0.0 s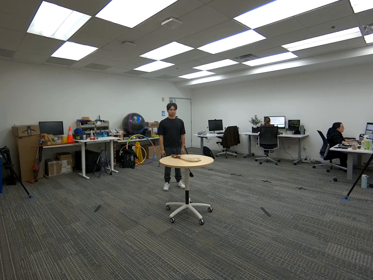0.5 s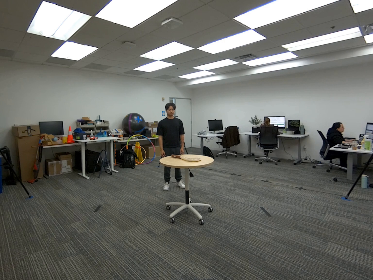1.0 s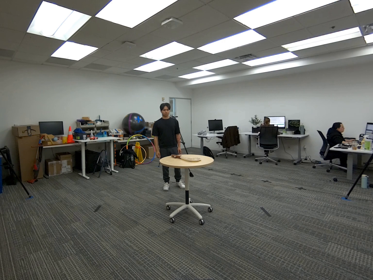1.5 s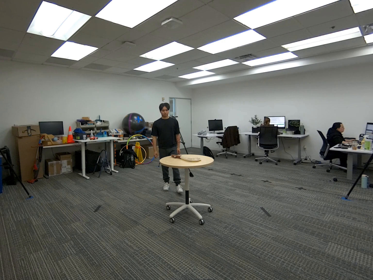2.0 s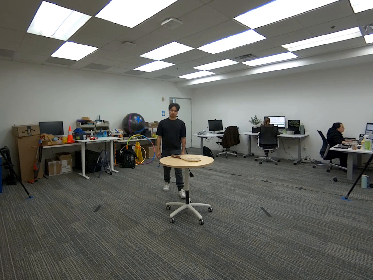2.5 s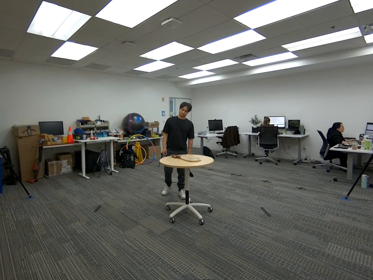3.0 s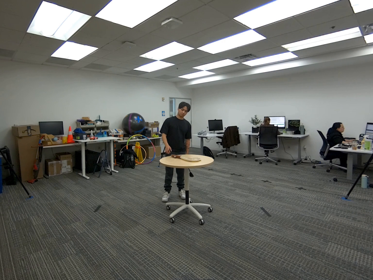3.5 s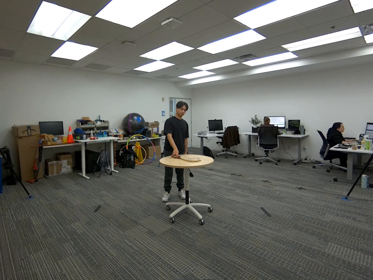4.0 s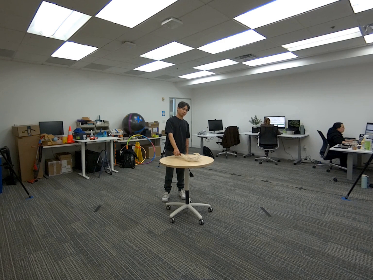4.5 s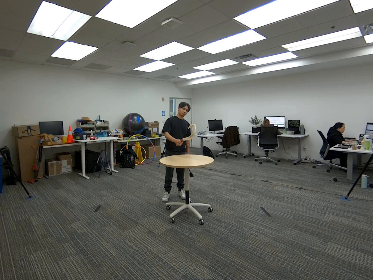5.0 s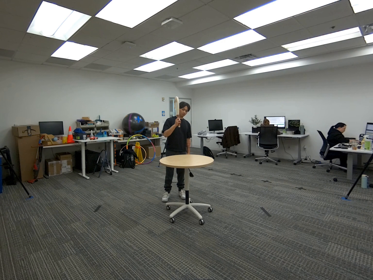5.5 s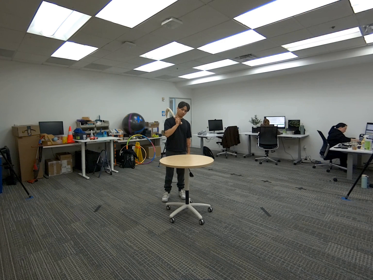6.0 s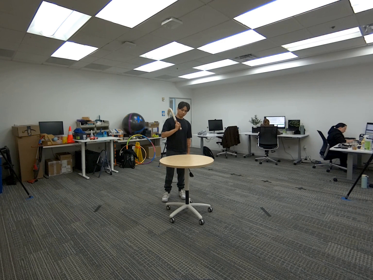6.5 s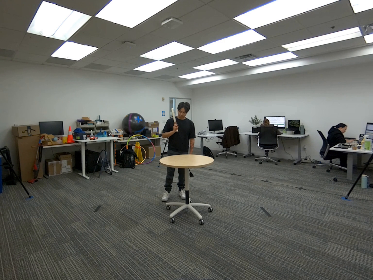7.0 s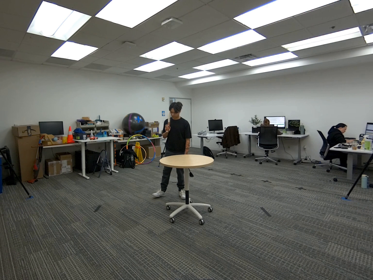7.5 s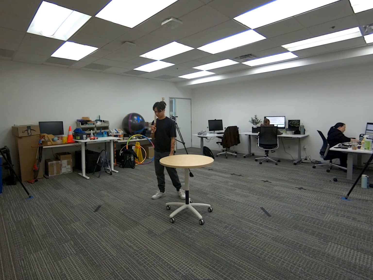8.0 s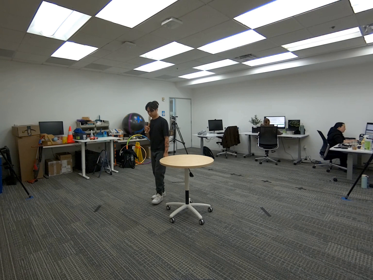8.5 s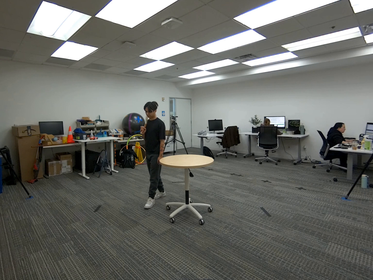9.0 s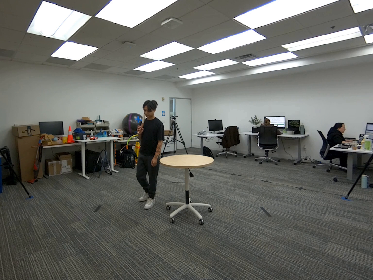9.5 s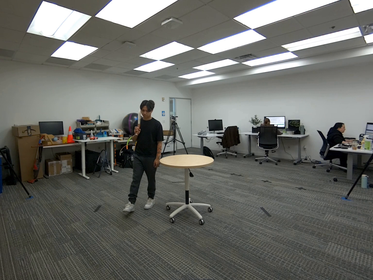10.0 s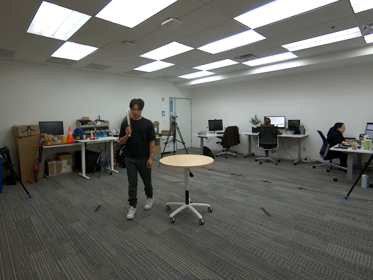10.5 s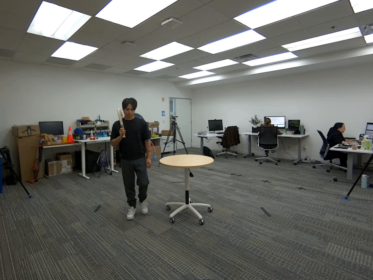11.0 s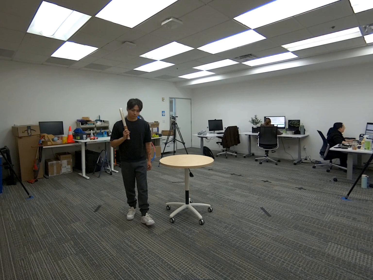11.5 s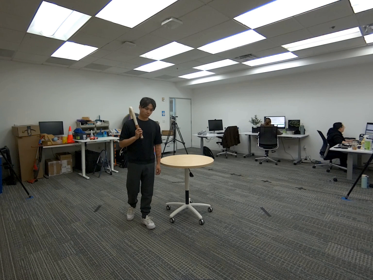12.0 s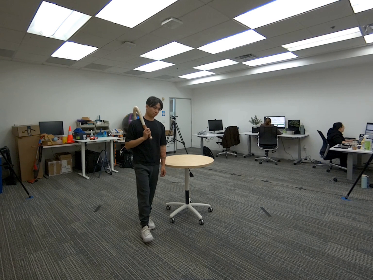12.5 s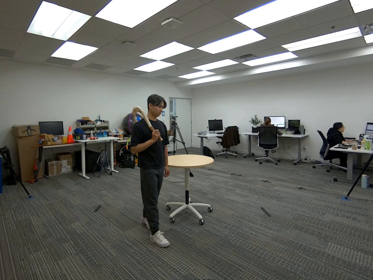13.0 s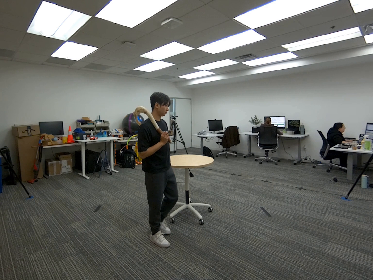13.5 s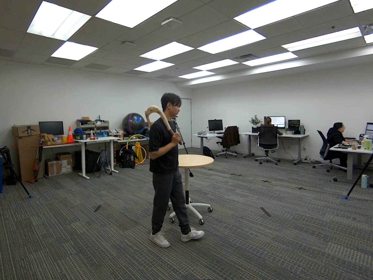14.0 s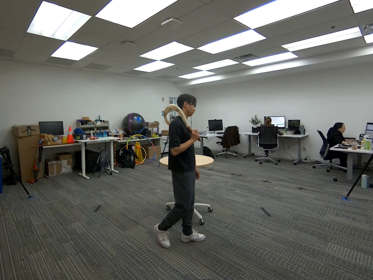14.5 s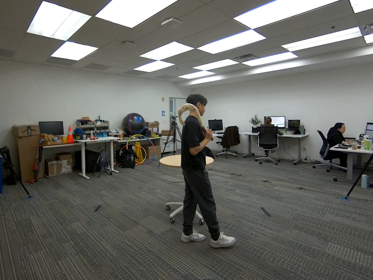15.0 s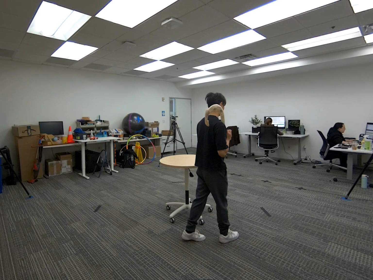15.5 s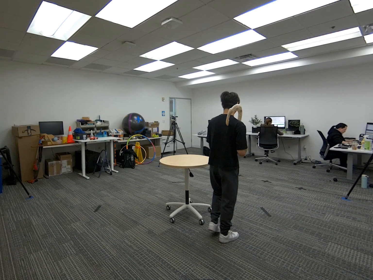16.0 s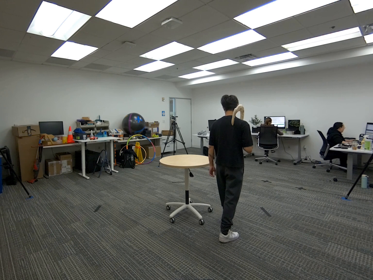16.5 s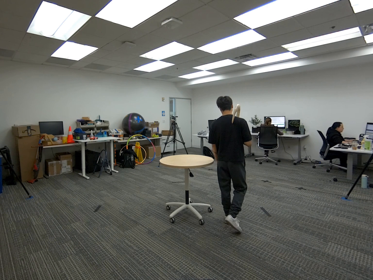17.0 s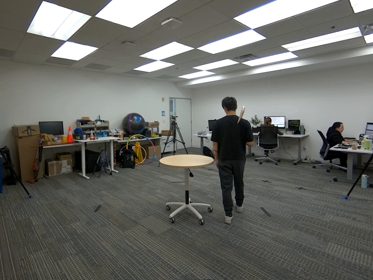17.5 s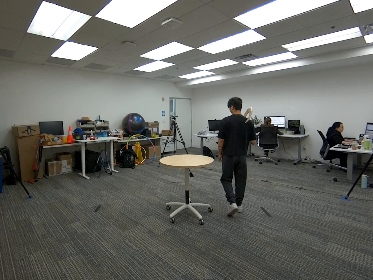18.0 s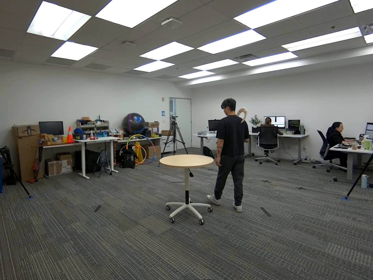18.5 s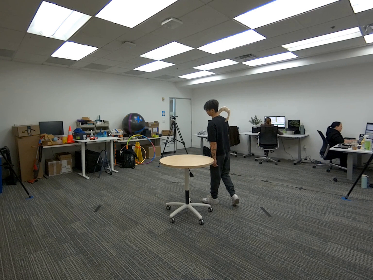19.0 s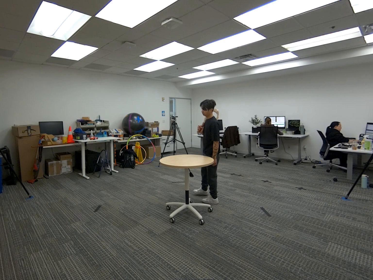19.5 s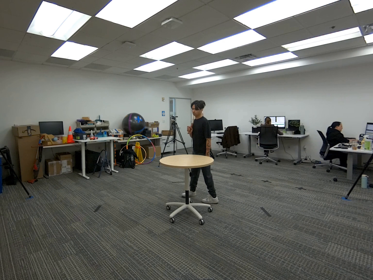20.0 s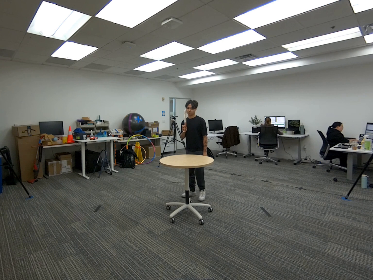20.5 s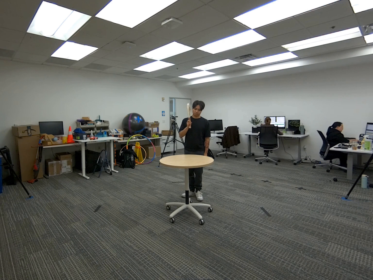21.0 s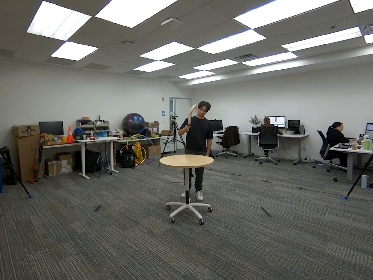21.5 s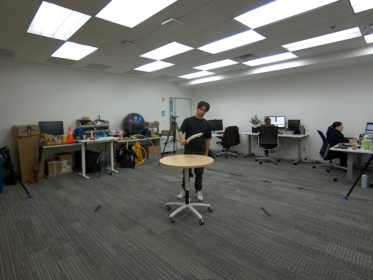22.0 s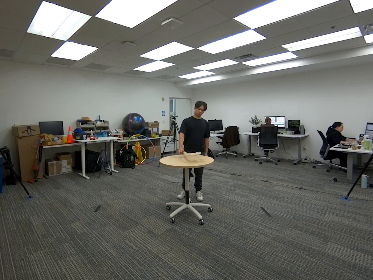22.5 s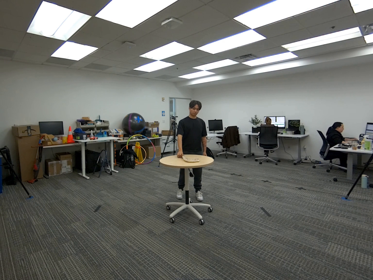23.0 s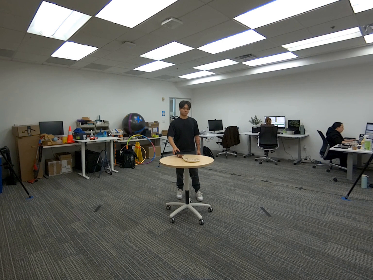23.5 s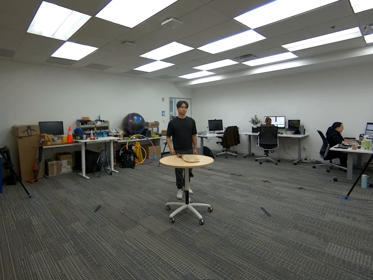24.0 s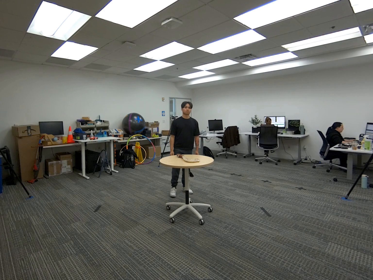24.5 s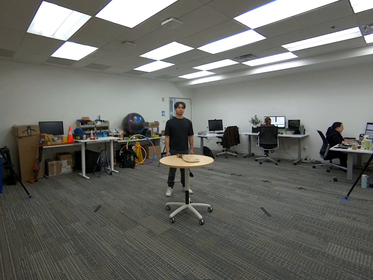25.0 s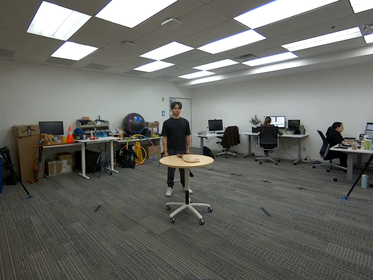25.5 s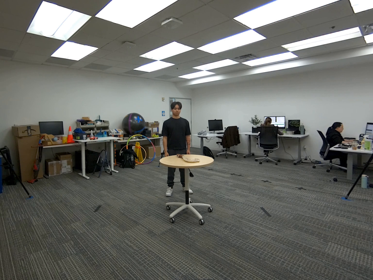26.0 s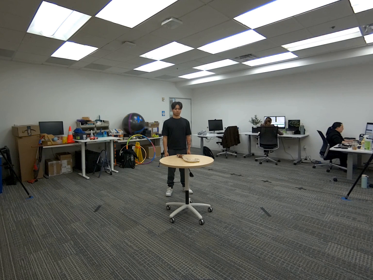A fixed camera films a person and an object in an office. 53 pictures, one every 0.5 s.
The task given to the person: Walk toward the round table where the Big Fish Hook is resting. Pick up the hook from the round table and position the curved section over your shoulder, allowing it to rest on your shoulder while you hold it with one hand. Walk around the round table one full lap. Remove the hook from your shoulder and place it on the table.
